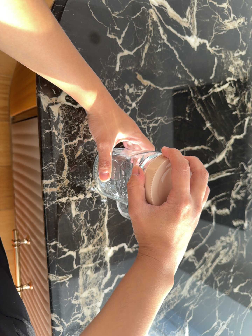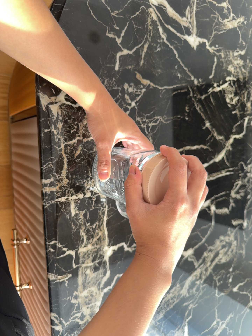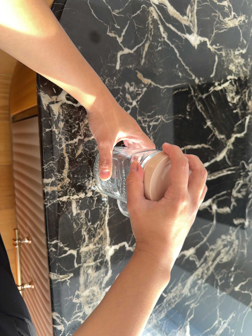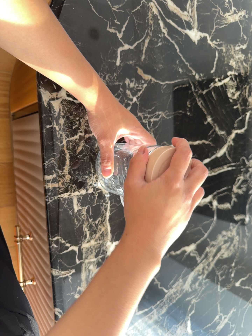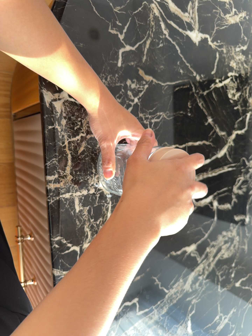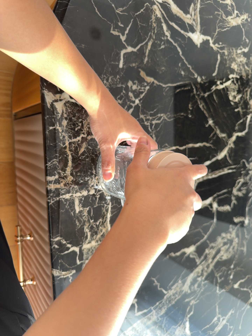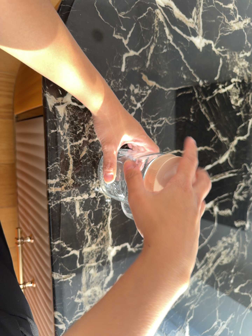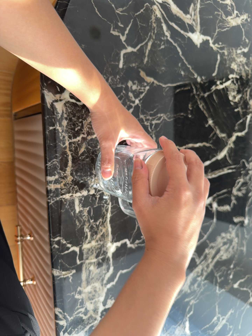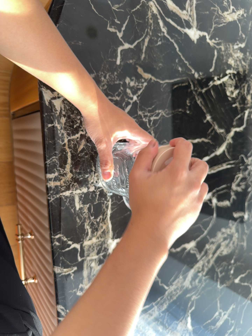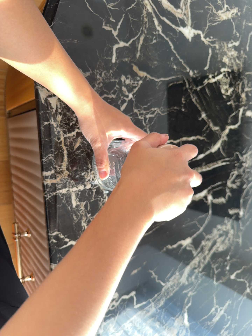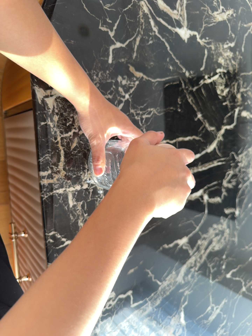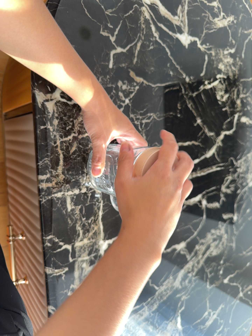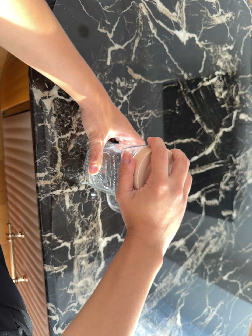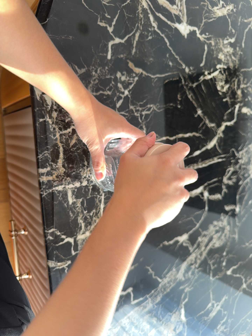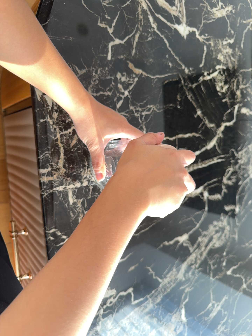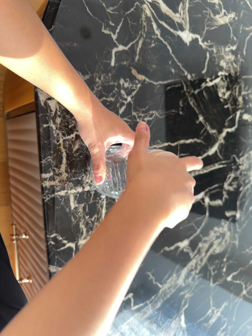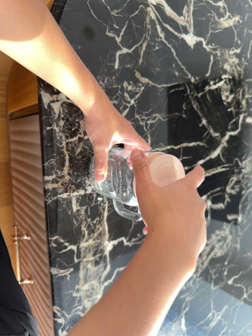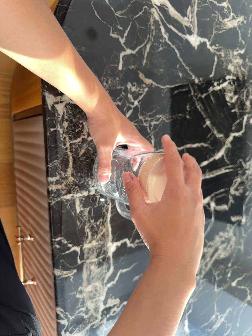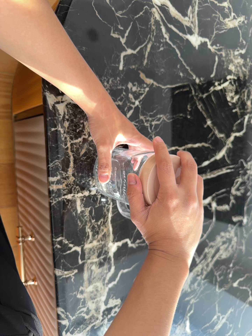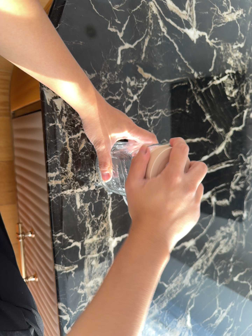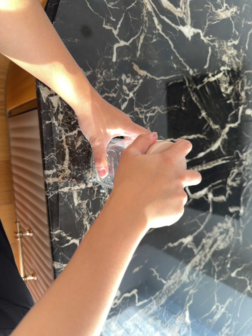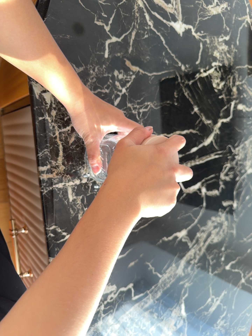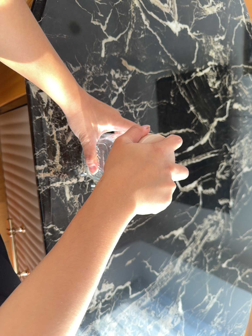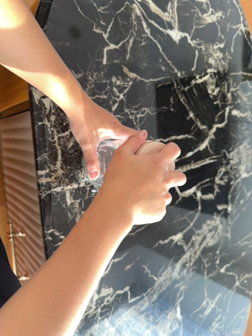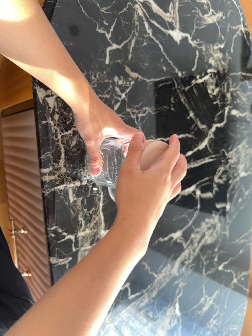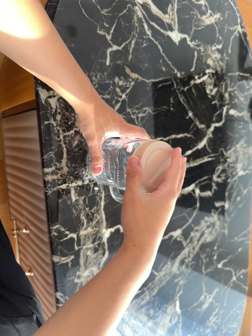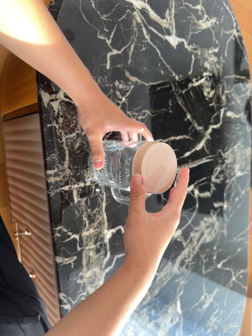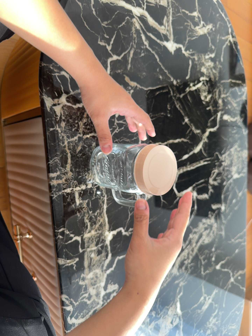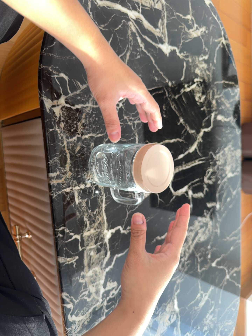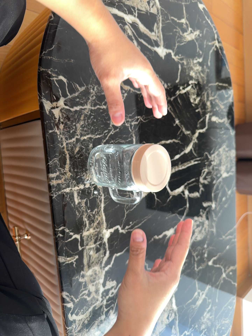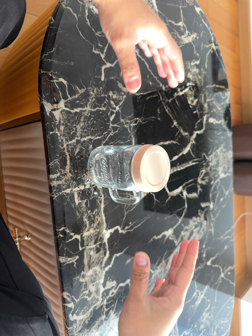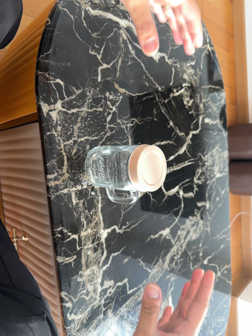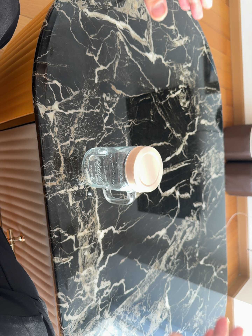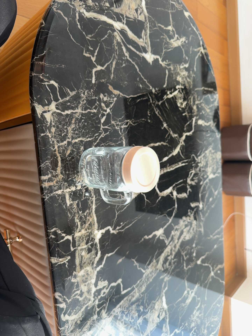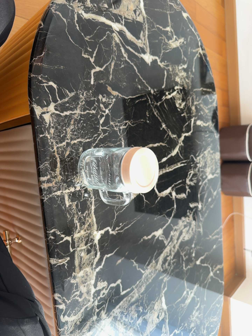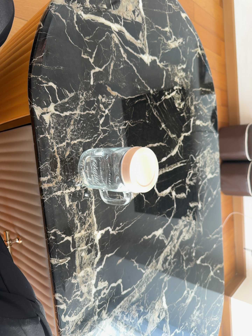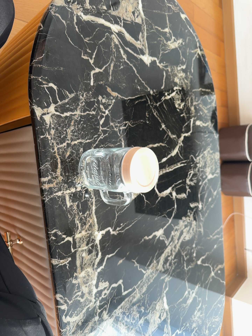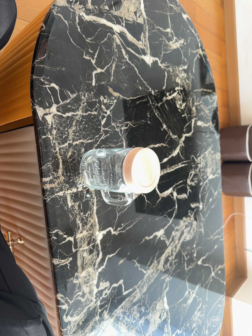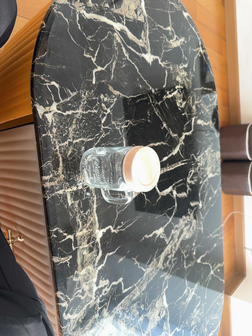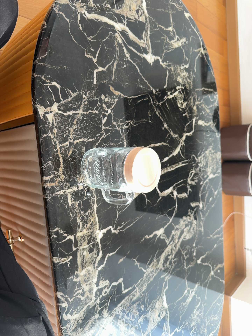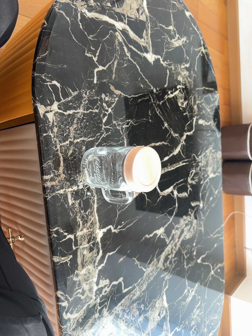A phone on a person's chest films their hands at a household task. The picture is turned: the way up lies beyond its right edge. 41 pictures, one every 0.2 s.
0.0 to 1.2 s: The camera keeps its place and its aim.
1.2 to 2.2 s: The camera shifts only a little, or ends up much as it began.
2.2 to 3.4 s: The camera keeps its place and its aim.
3.4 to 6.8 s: The camera pans to its right by about 10 degrees. It travels backward, about 9 cm, so what stands in front gets smaller.
6.8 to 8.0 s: The camera keeps its place and its aim.
The film runs forward here.
